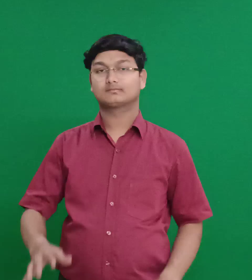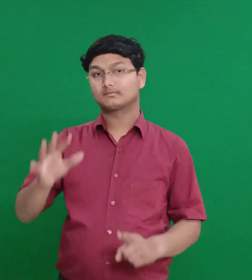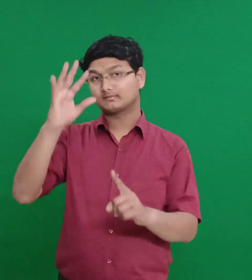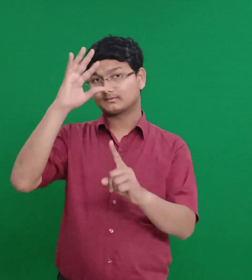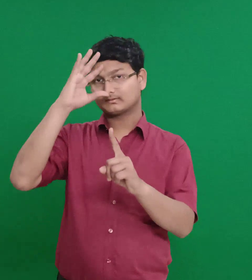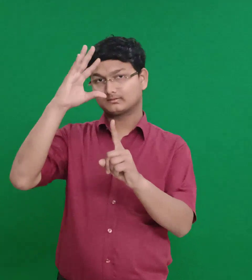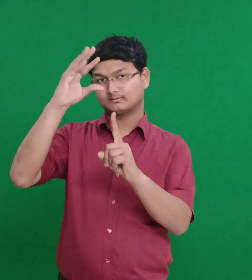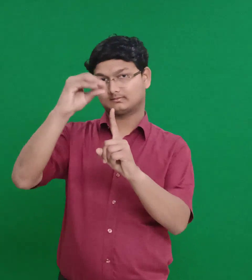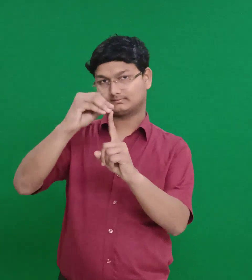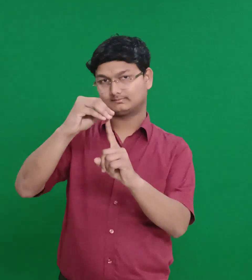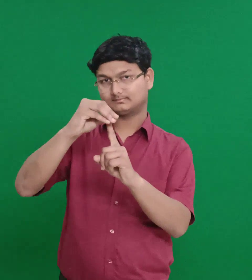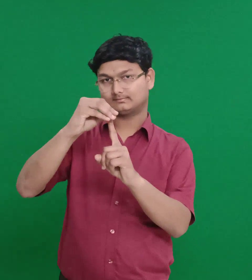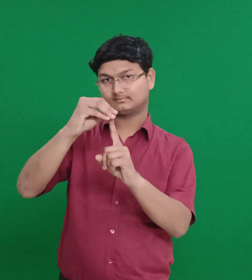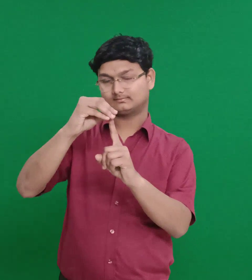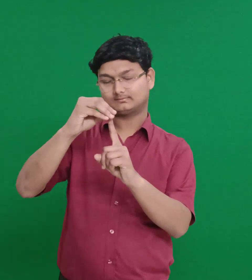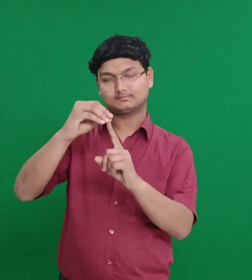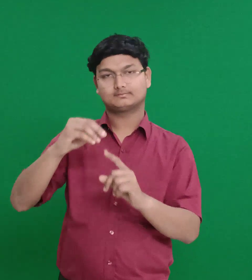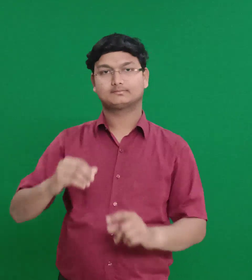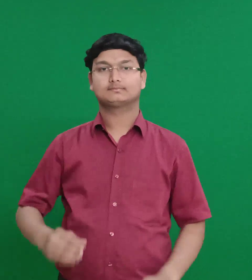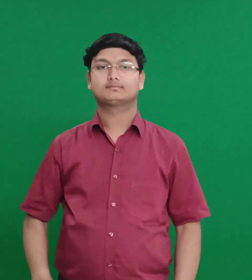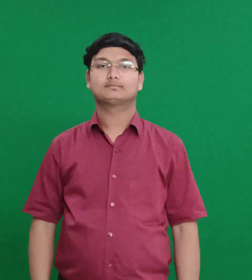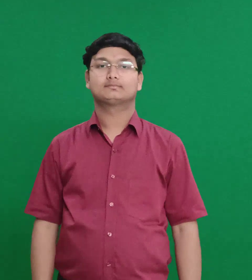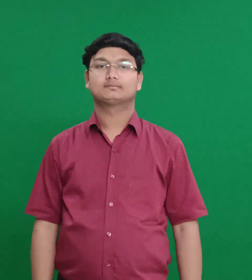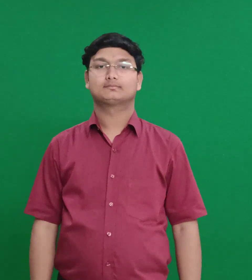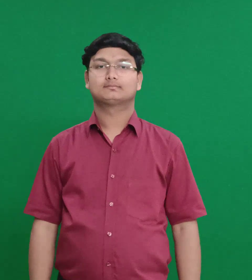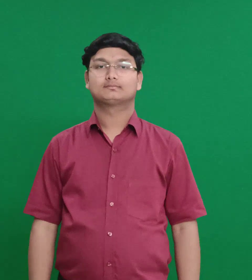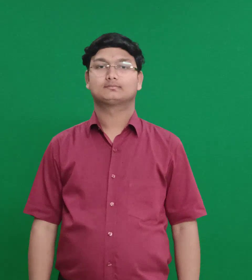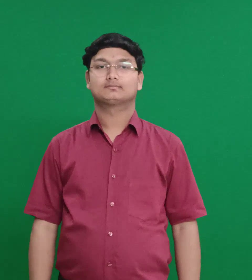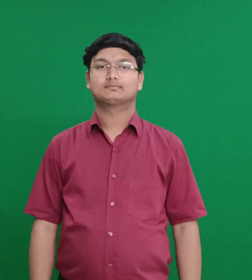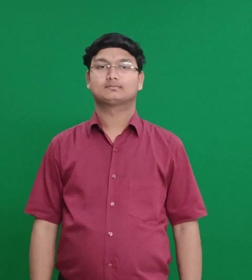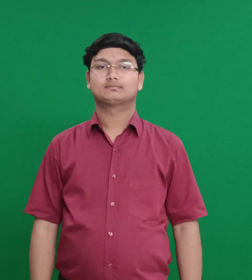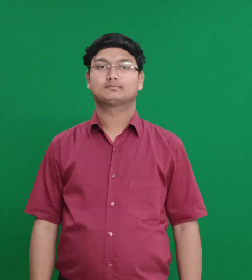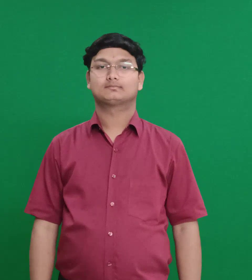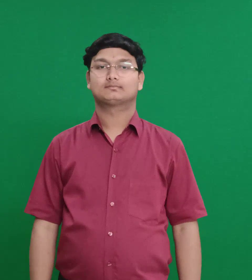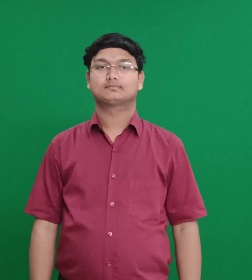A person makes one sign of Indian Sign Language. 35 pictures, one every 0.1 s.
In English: recab or rechab (son of rimmon)
